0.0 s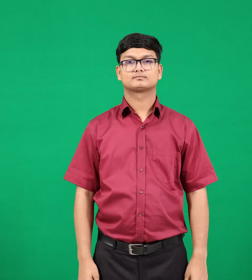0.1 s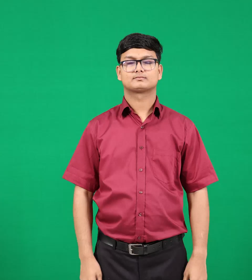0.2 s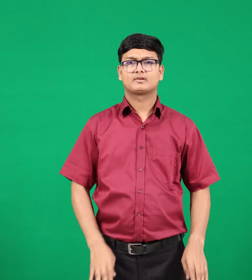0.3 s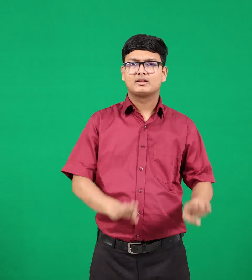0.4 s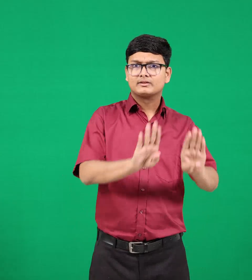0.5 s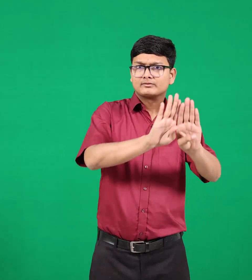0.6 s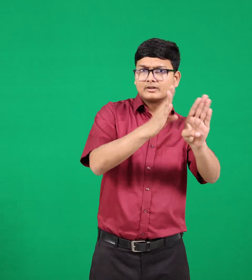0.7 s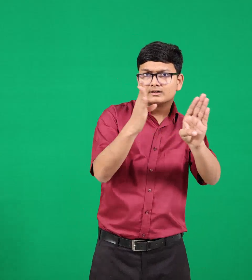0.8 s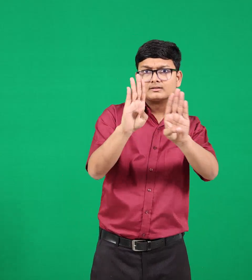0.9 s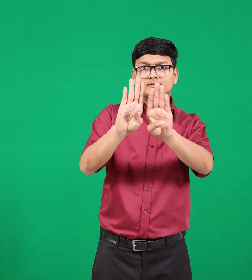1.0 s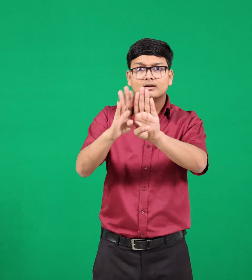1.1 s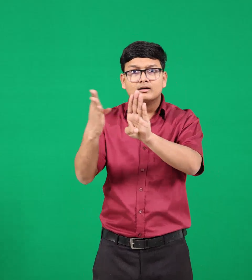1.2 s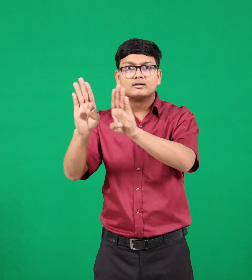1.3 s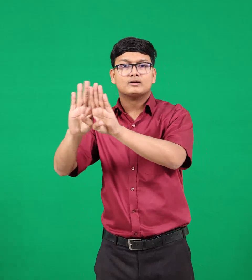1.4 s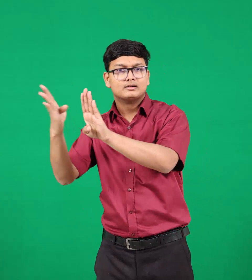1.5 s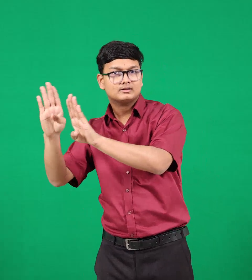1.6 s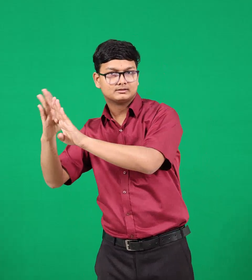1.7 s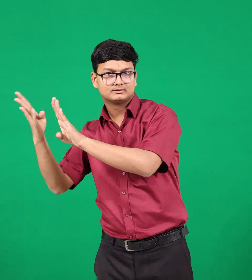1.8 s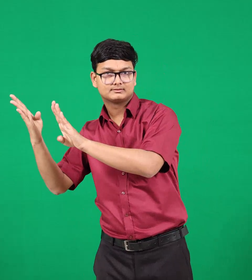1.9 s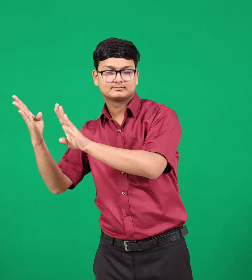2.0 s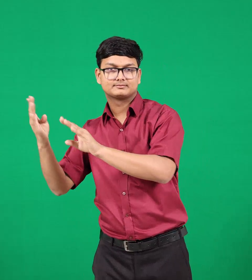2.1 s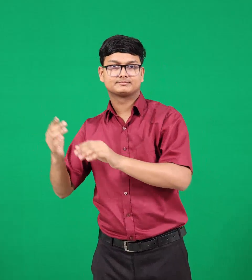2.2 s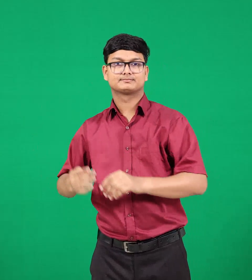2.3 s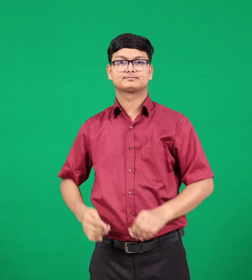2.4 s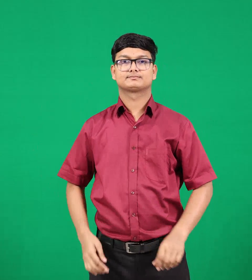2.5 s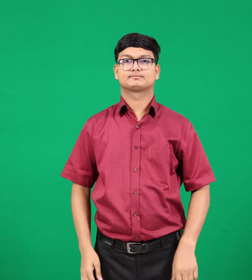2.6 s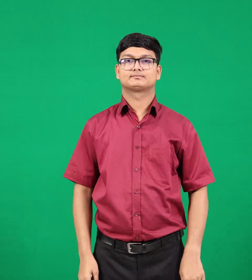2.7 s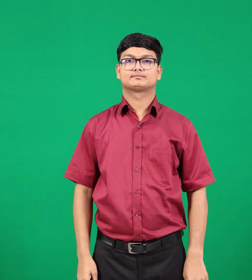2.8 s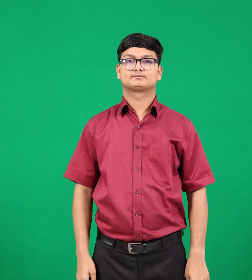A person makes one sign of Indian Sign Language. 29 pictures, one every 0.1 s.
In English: doors
